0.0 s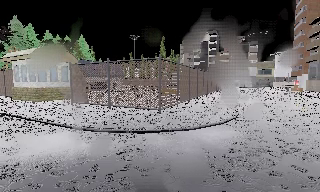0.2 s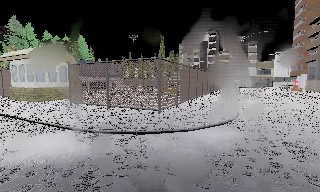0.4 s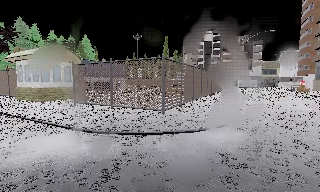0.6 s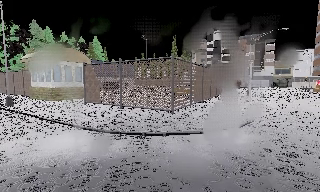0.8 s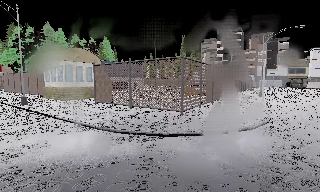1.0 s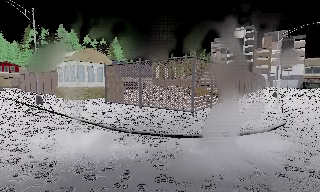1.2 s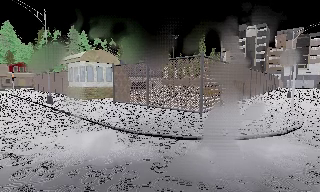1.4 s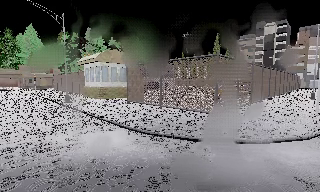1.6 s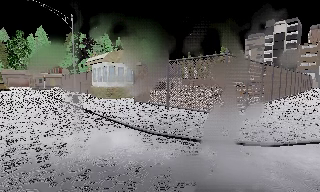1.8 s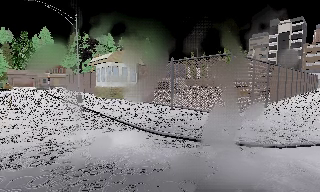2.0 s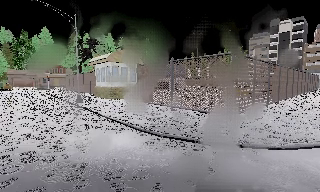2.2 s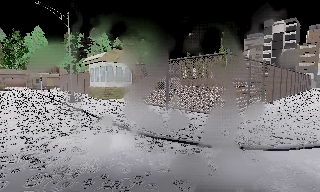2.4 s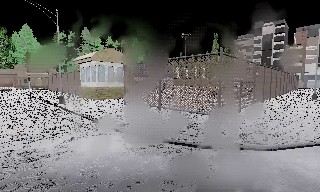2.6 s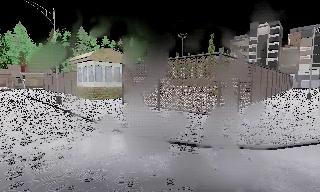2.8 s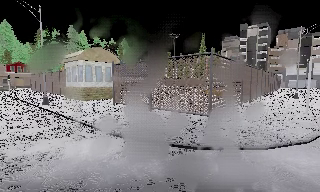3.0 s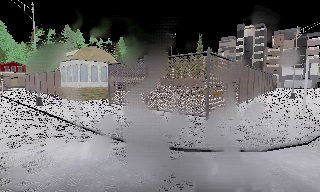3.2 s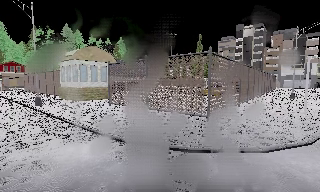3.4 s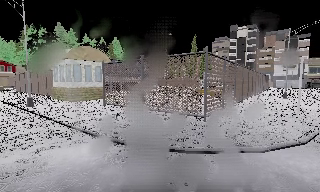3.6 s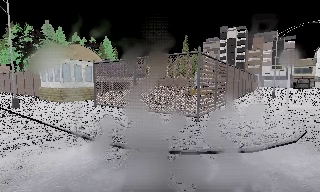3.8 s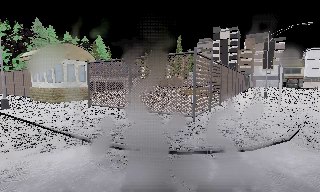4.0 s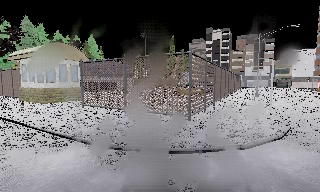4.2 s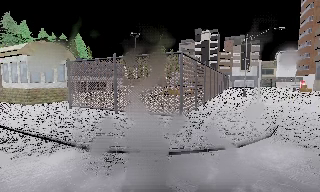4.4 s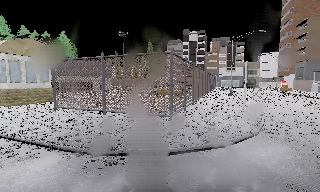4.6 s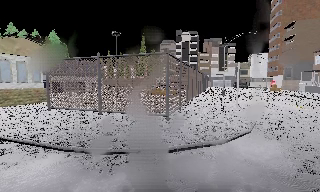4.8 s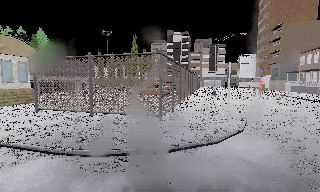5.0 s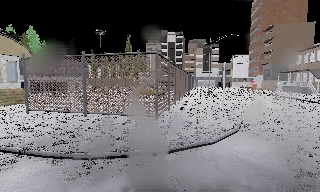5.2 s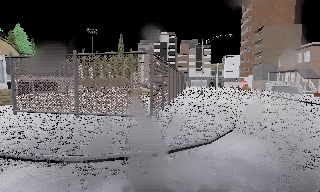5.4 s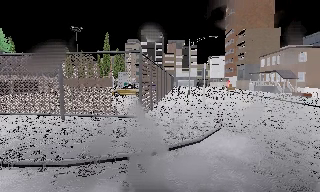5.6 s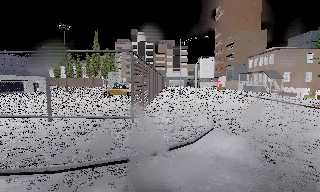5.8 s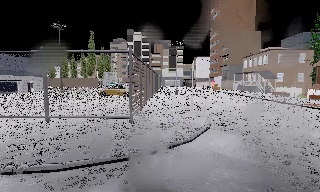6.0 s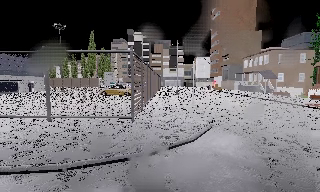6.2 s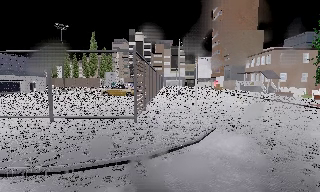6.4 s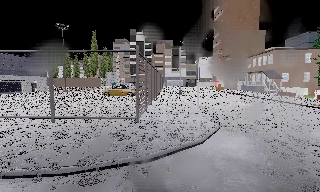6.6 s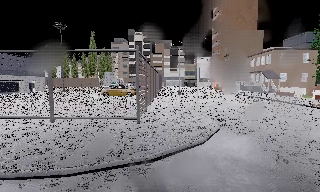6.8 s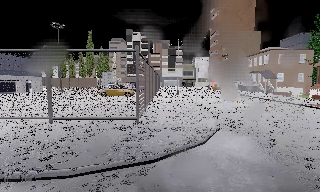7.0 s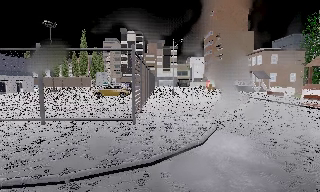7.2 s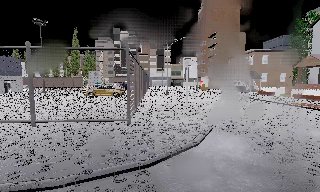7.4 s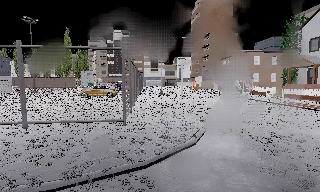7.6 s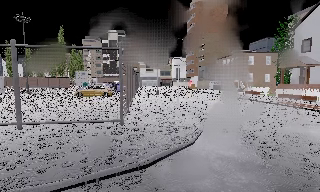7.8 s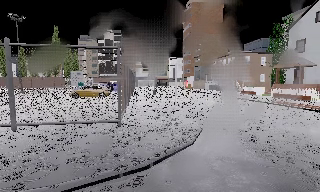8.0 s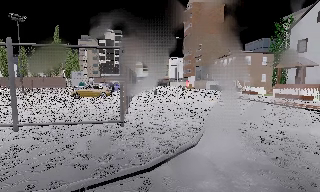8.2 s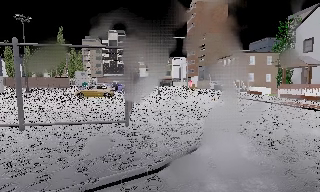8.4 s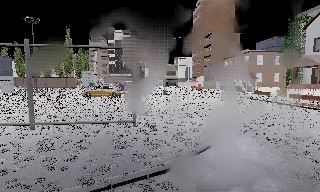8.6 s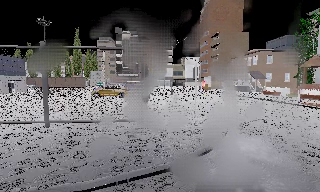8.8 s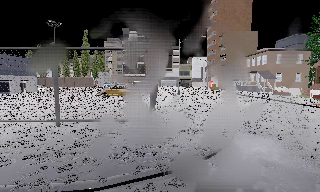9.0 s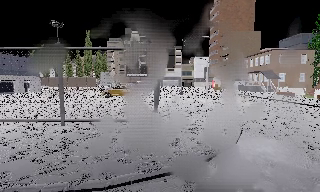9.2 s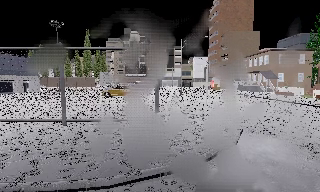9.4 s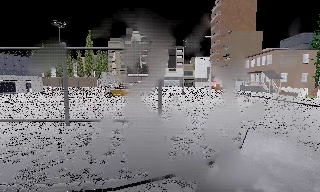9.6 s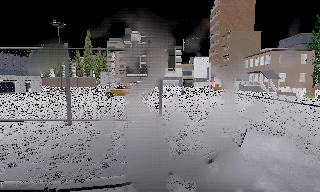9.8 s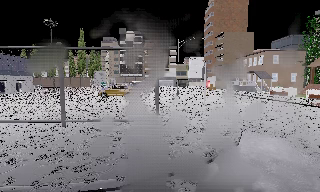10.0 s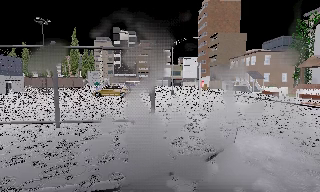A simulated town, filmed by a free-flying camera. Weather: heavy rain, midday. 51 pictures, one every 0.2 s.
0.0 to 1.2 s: The scene slides to the right, as the camera pans about 15 degrees to its left. It travels forward, about 0.5 m, so what stands in front looms larger.
1.2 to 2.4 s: The camera travels forward, about 0.5 m, so what stands in front looms larger.
2.4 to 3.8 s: The scene slides to the left, as the camera pans about 10 degrees to its right. It travels forward, about 0.5 m, so what stands in front looms larger.
3.8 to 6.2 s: The scene slides to the left, as the camera pans about 30 degrees to its right. It travels to its left, about 1 m.
6.2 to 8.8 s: The camera travels to its left, about 1 m.
8.8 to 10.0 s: The camera shifts only a little, or ends up much as it began.
The film runs forward here.
